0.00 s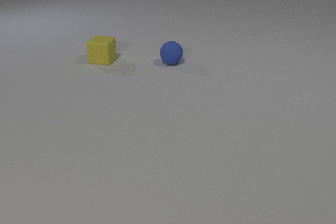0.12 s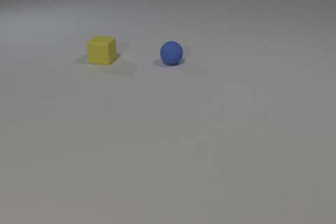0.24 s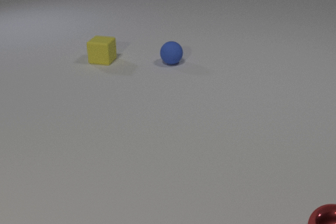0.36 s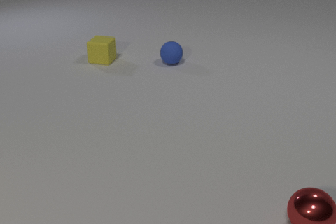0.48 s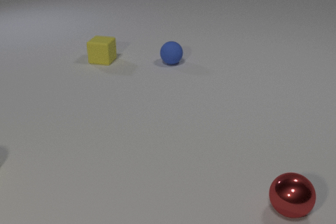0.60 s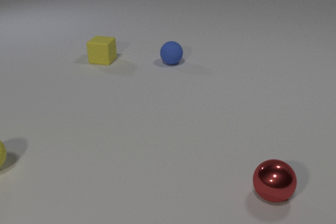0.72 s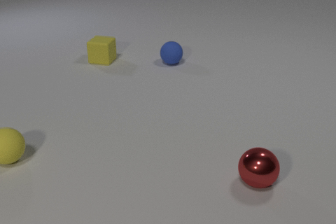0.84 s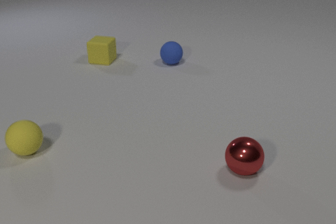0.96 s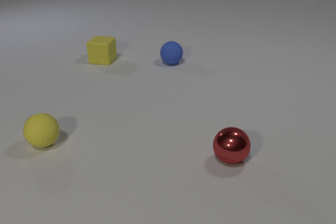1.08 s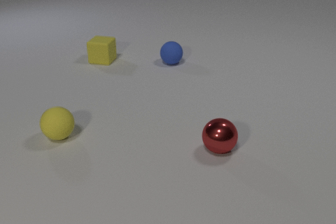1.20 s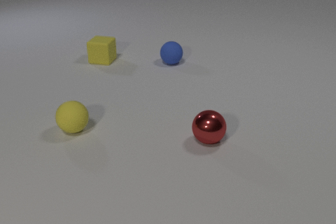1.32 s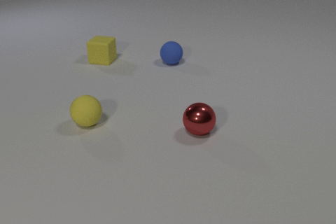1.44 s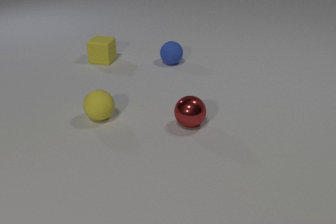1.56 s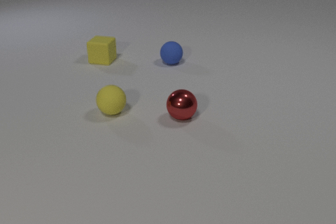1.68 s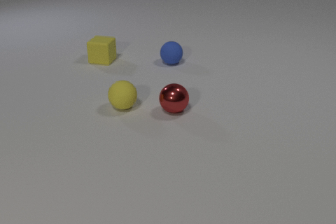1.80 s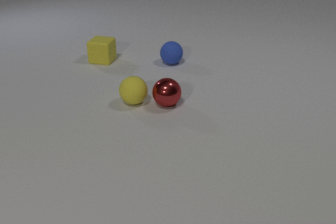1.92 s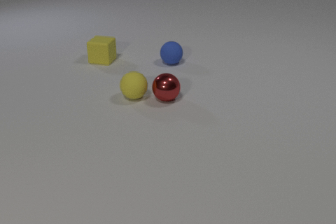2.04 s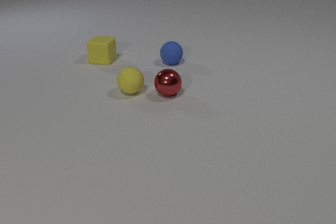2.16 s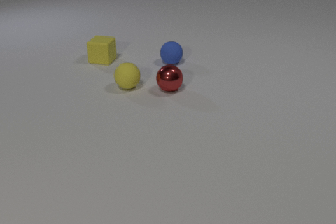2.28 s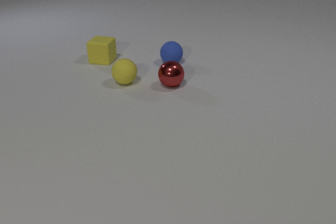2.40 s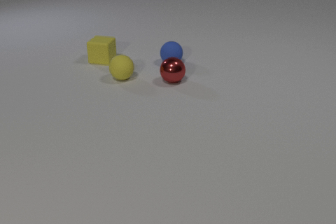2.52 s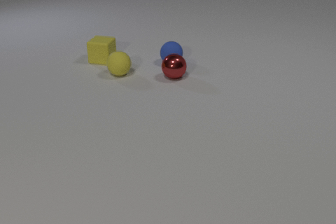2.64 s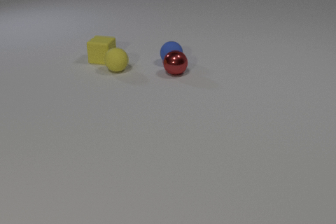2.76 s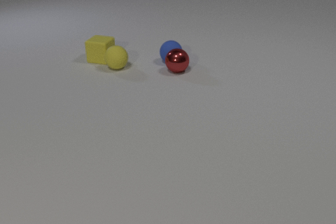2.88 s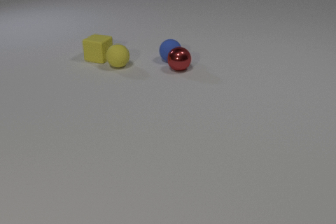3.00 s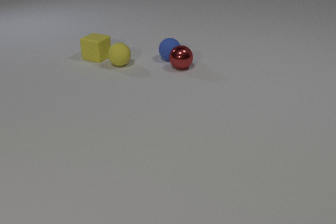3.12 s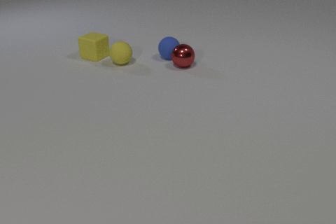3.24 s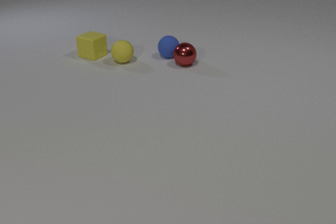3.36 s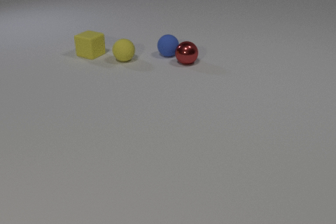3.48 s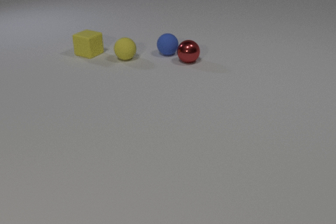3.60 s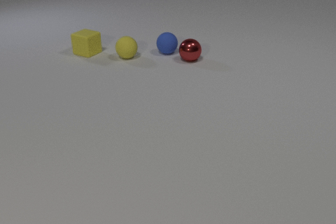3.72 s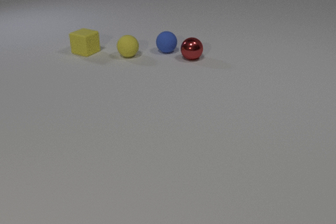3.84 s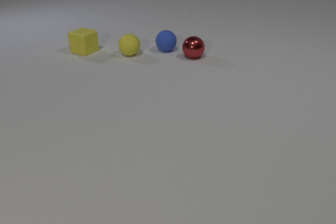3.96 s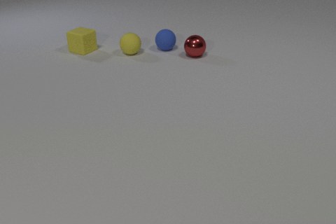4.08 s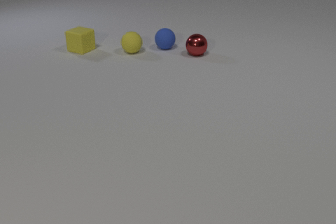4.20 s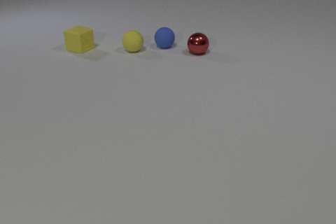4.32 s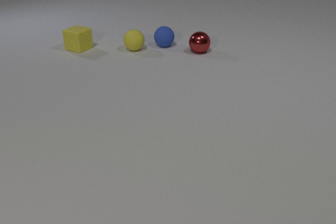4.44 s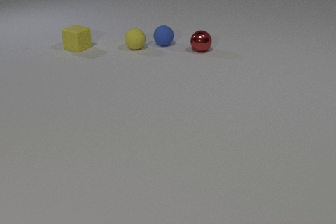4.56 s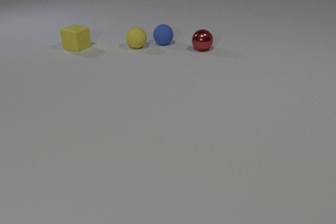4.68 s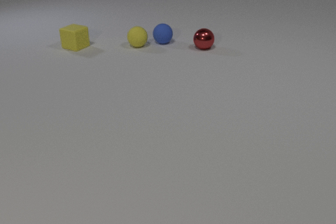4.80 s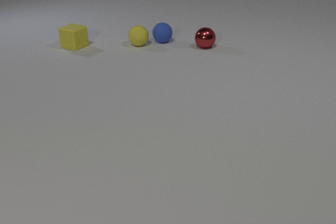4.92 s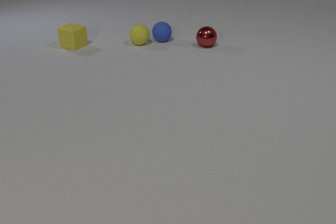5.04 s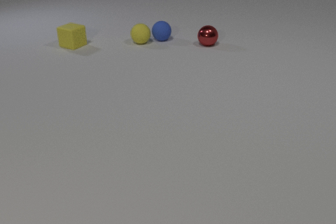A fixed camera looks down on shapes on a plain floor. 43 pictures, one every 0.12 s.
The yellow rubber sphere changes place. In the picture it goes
away from the camera.
The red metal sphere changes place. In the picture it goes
away from the camera.
0.00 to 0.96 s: The red metal sphere comes in at the bottom edge, rolls to the left and away from the camera. The yellow rubber sphere comes in at the left edge, rolls to the right and away from the camera.
0.96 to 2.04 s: The red metal sphere rolls away from the camera and to the left. The yellow rubber sphere rolls away from the camera and to the right. The red metal sphere and the yellow rubber sphere collide.
2.04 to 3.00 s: The red metal sphere rolls away from the camera. The yellow rubber sphere rolls away from the camera. The blue rubber sphere rolls away from the camera. The yellow rubber cube slides away from the camera and to the left. The red metal sphere and the blue rubber sphere collide. The yellow rubber sphere and the yellow rubber cube collide.
3.00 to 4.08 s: The red metal sphere rolls away from the camera and to the right. The yellow rubber sphere rolls away from the camera. The blue rubber sphere rolls away from the camera. The yellow rubber cube slides away from the camera and to the left.
4.08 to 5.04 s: The red metal sphere rolls away from the camera. The yellow rubber sphere rolls away from the camera. The blue rubber sphere rolls away from the camera. The yellow rubber cube slides away from the camera and to the left.
Are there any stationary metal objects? no.
How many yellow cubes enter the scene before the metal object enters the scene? 0.
What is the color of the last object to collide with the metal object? blue.
